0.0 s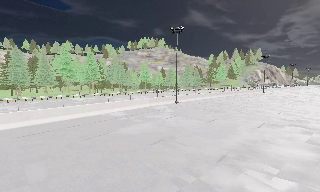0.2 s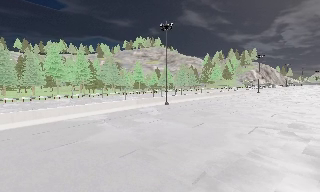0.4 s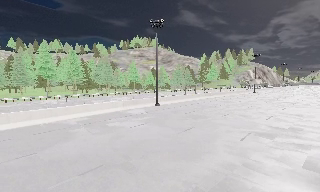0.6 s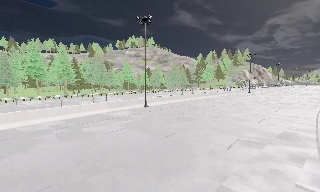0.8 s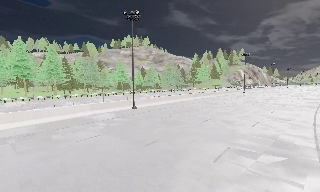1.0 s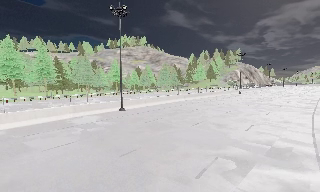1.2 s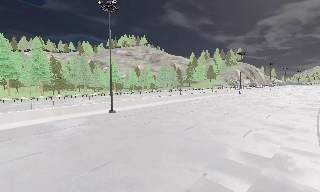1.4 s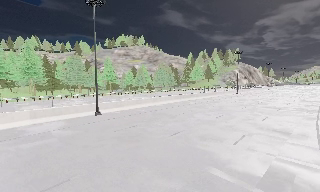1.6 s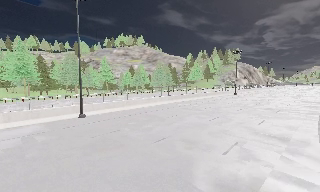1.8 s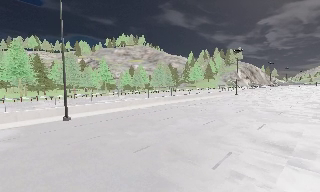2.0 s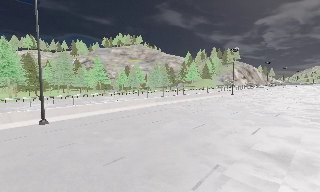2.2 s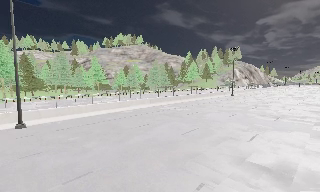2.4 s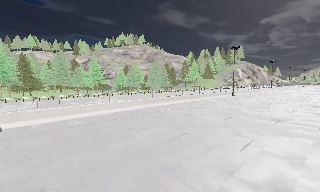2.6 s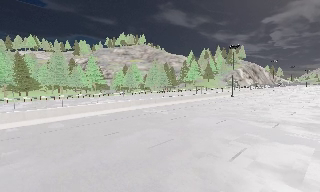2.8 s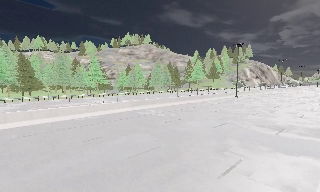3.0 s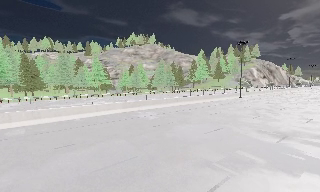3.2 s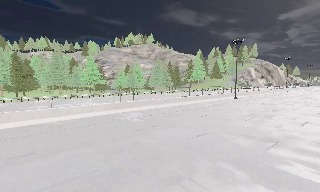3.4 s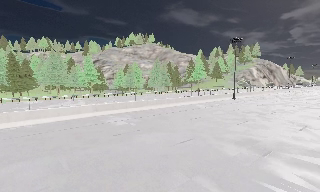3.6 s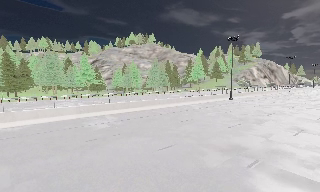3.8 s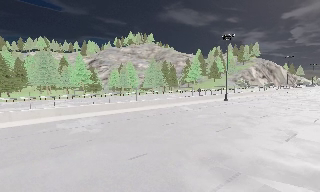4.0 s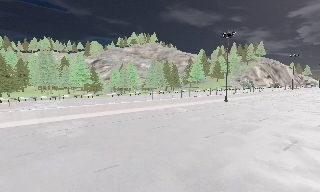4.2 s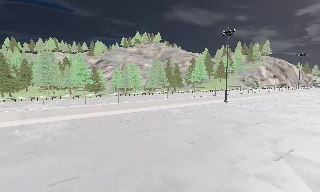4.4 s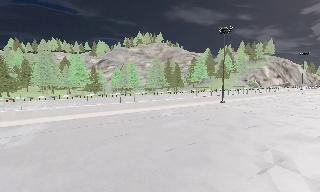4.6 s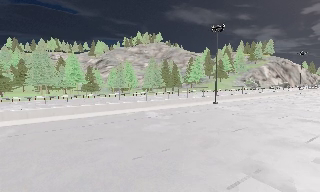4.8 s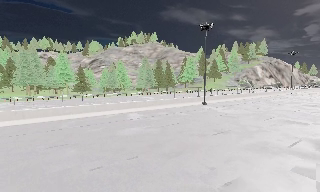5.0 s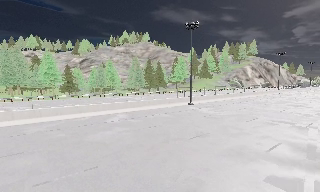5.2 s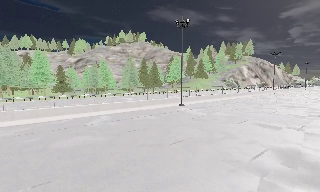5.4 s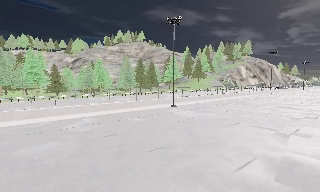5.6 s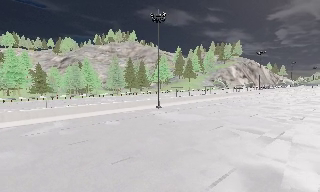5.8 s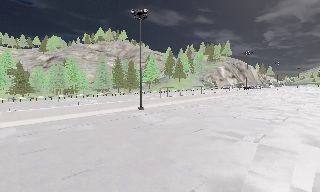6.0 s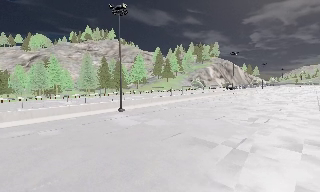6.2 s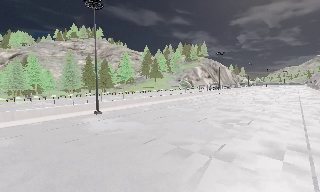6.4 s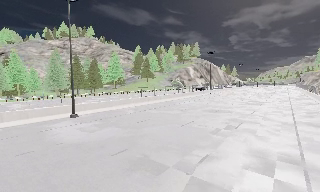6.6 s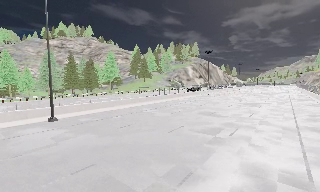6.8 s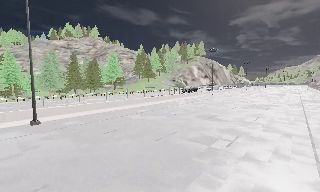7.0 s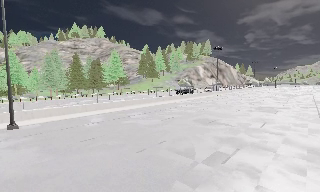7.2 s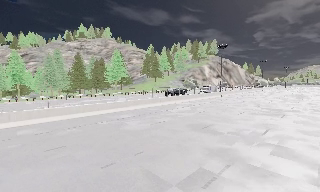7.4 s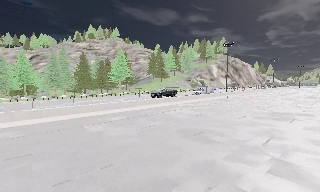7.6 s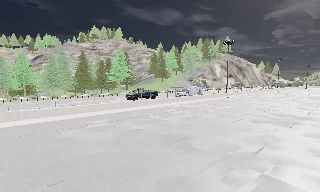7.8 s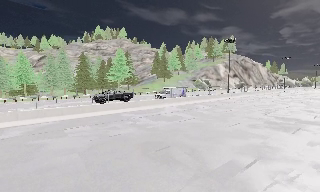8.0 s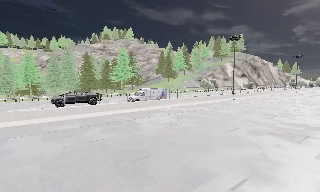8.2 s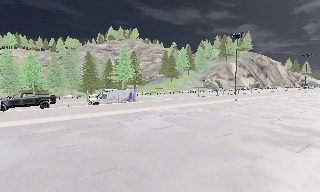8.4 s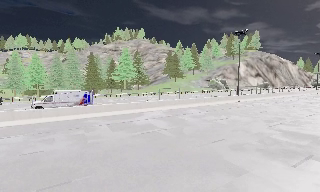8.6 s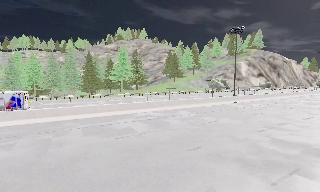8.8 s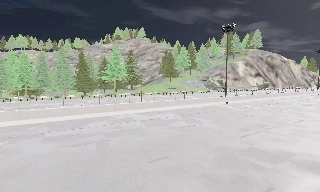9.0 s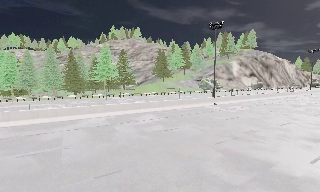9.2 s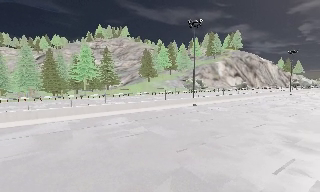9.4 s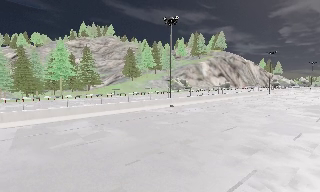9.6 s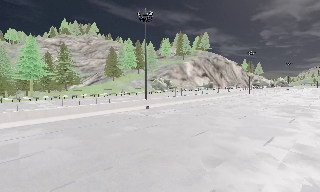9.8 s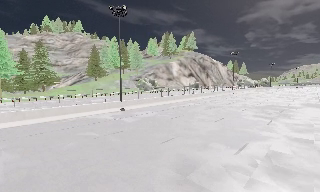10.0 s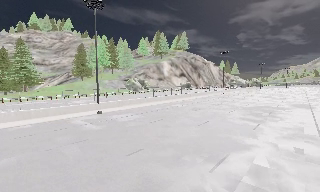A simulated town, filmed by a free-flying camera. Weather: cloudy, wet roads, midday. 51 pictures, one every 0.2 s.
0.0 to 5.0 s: The camera travels to its right and forward, about 40 m, so close, fixed things drift to the left.
5.0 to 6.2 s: The camera pans to its right, which is clockwise from overhead, by about 15 degrees. It travels to its right and forward, about 9 m, so close, fixed things drift to the left.
6.2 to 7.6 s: The camera travels forward and to its right, about 13 m, so what stands in front looms larger.
7.6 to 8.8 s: The camera pans to its left, which is counterclockwise from overhead, by about 10 degrees. It travels to its right and forward, about 12 m, so close, fixed things drift to the left.
8.8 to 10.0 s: The camera pans to its right, which is clockwise from overhead, by about 20 degrees. It travels to its right and forward, about 13 m, so close, fixed things drift to the left.
The film runs forward here.
